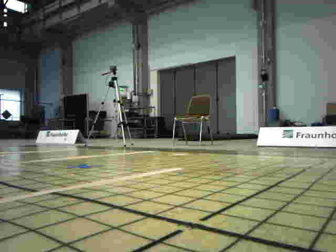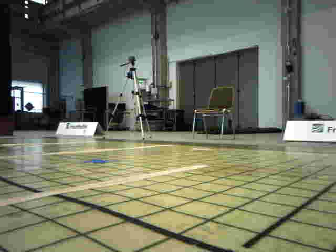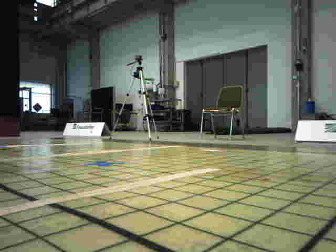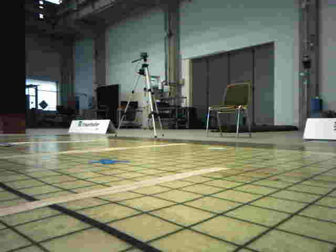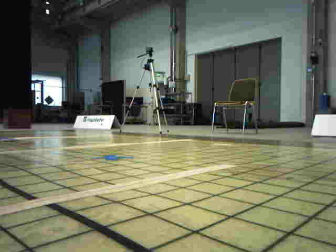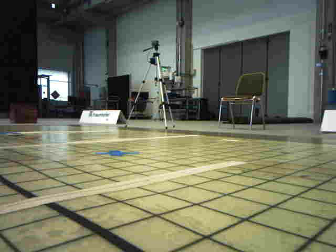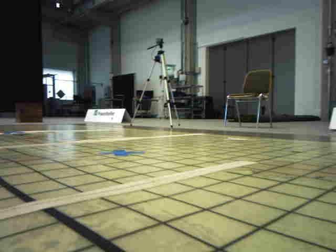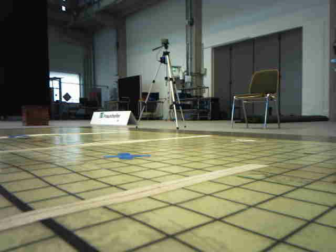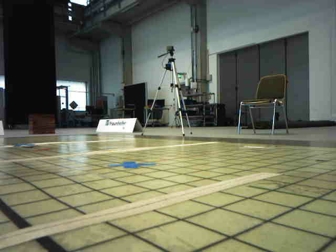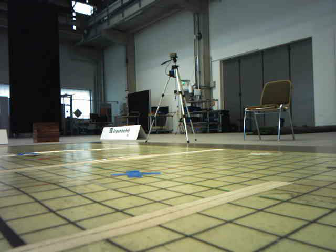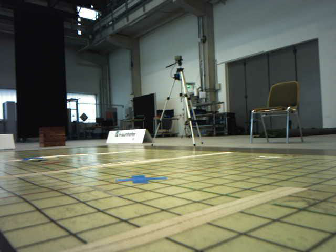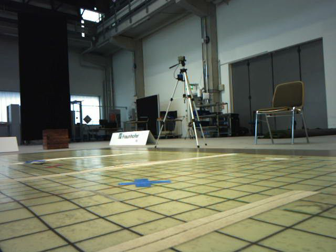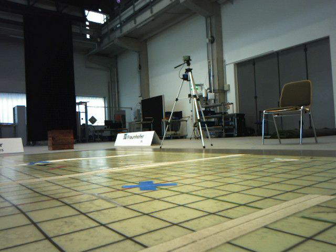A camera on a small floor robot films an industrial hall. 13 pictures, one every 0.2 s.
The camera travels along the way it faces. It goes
forward.
0.0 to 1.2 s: The camera travels forward, about 0.3 m, so what stands in front looms larger. It loses speed.
1.2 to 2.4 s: The camera travels forward, about 0.2 m, so what stands in front looms larger.
The film runs forward here.
